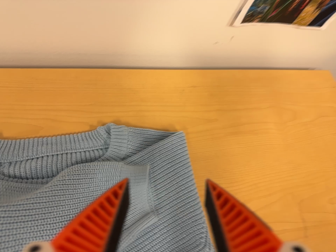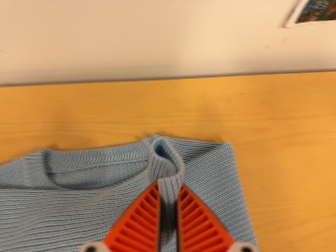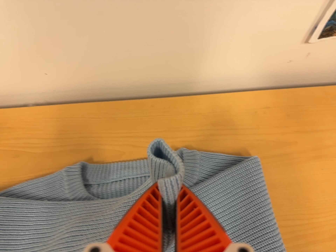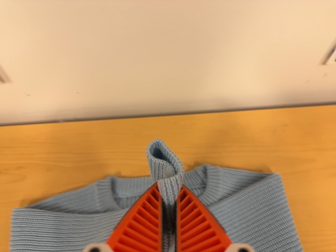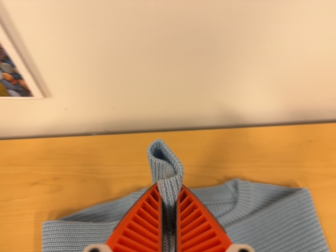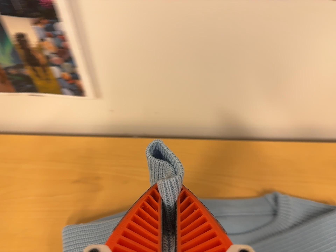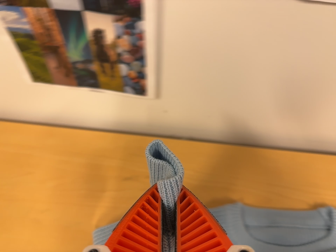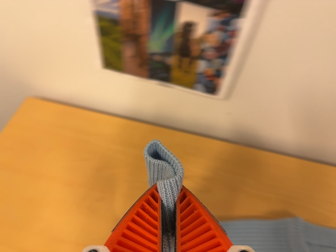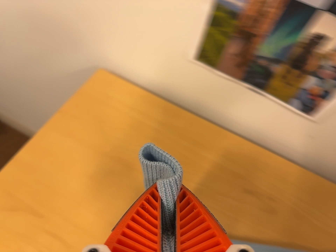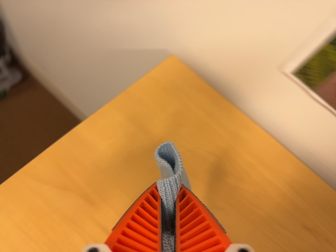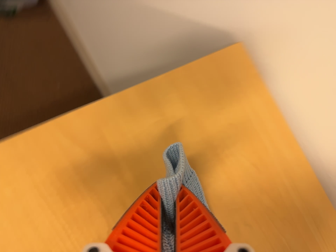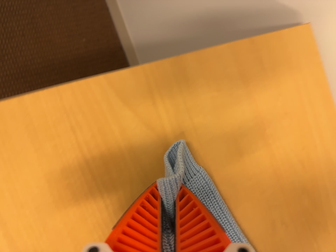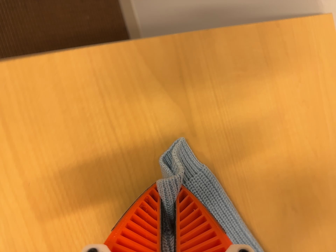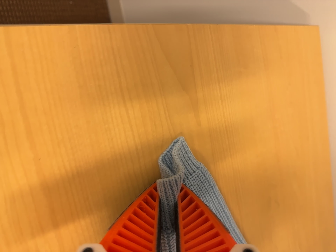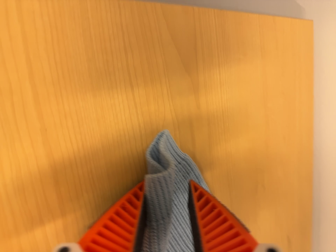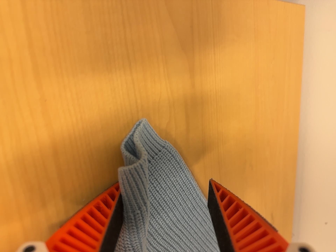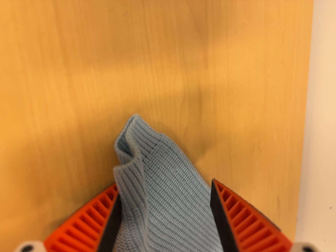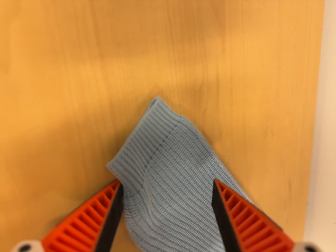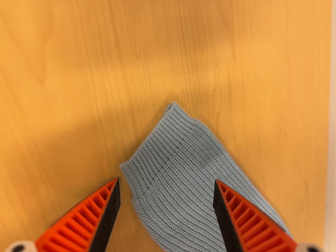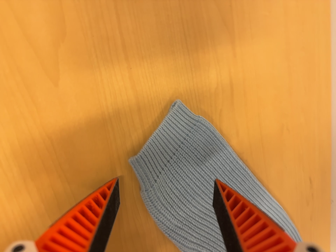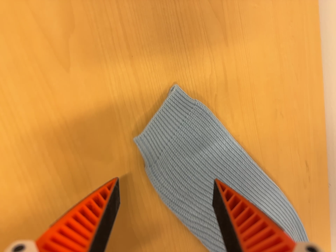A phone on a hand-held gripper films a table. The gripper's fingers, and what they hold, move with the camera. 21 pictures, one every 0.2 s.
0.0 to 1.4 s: The scene slides to the right, as the camera pans about 25 degrees to its left. It travels to its left, about 30 cm, so close, fixed things drift to the right. Its aim tips toward the top of its view by about 10 degrees, and the scene shifts downward. It rolls about its line of sight by about 15 degrees, and the scene rotates clockwise.
1.4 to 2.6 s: The camera travels to its left, about 40 cm, so close, fixed things drift to the right. Its aim tips toward the bottom of its view by about 20 degrees, and the scene shifts upward. It rolls about its line of sight by about 65 degrees, and the scene rotates clockwise.
2.6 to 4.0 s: The camera travels backward, toward the bottom of its view and to its left, about 12 cm, so what stands in front gets smaller.
The film runs backward here.
